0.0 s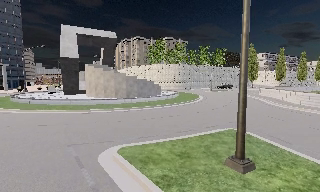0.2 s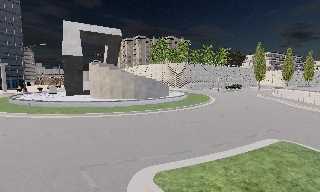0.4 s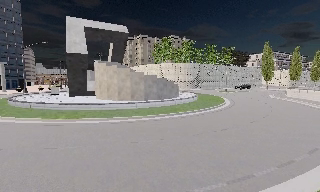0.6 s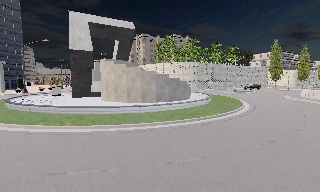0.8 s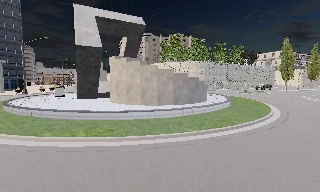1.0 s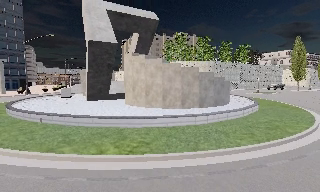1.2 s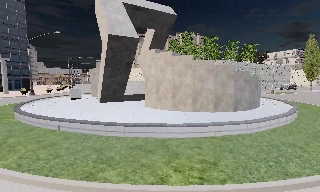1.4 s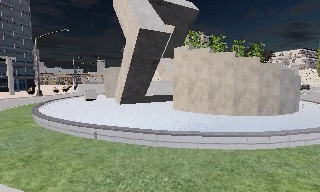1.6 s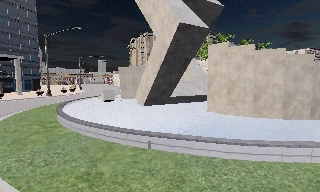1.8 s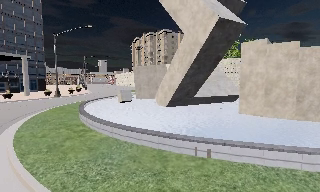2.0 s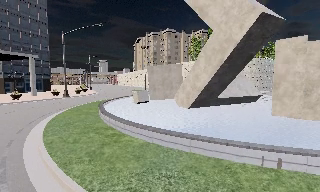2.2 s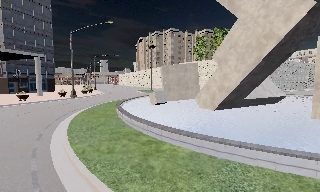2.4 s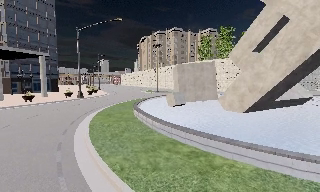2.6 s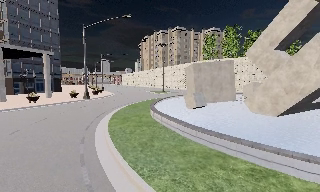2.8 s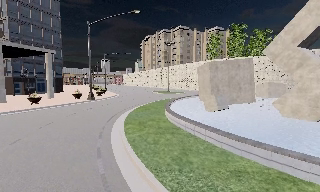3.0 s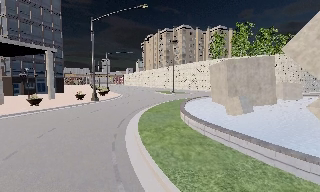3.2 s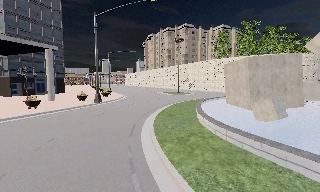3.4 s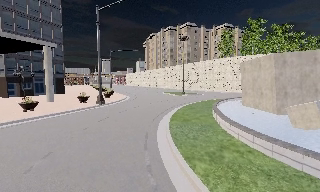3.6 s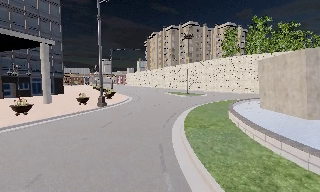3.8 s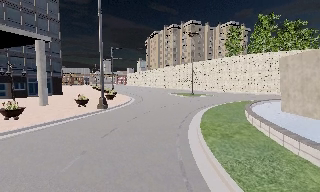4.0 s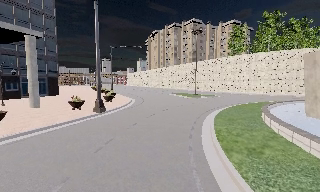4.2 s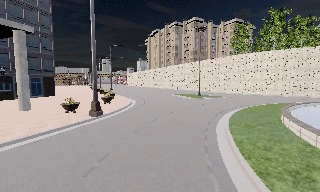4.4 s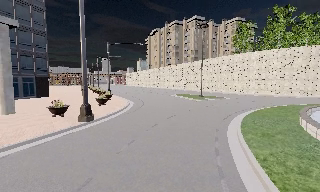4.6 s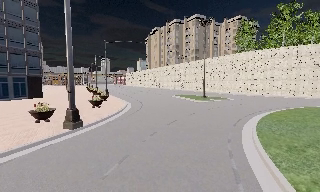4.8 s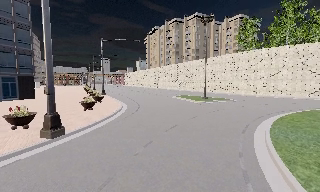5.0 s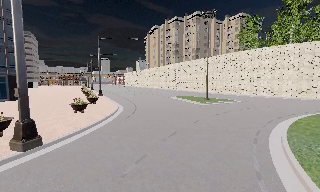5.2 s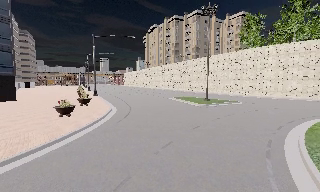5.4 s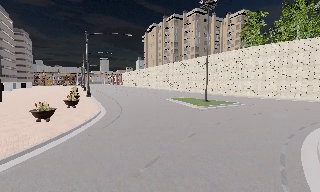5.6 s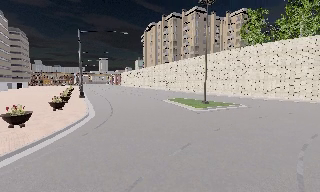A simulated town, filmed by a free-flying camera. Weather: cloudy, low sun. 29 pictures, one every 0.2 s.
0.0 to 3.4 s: The camera travels to its left and forward, about 35 m, so close, fixed things drift to the right.
3.4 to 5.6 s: The camera travels forward, about 16 m, so what stands in front looms larger.
The film runs backward here.
